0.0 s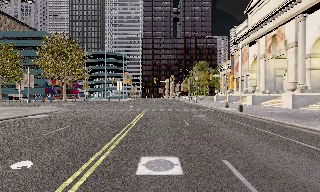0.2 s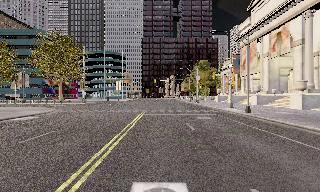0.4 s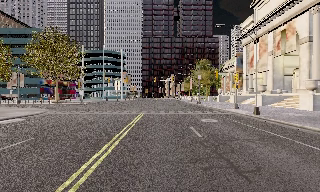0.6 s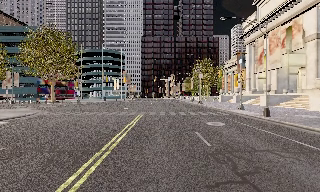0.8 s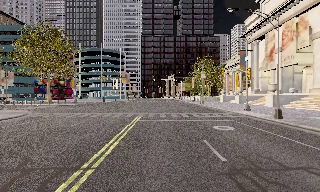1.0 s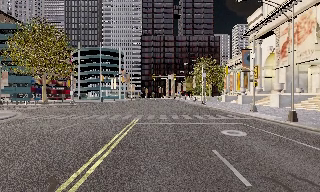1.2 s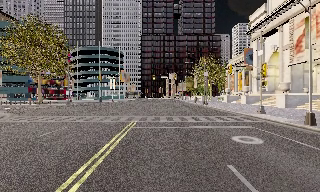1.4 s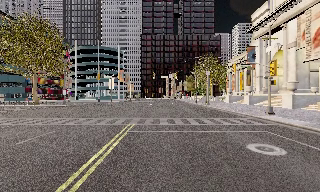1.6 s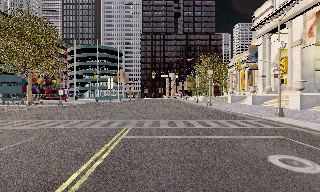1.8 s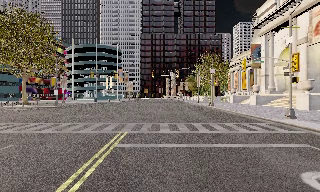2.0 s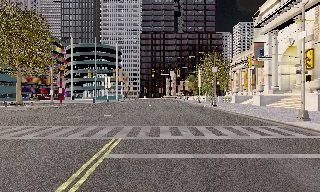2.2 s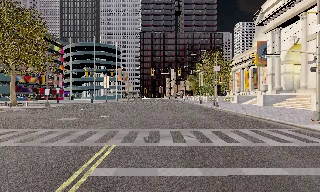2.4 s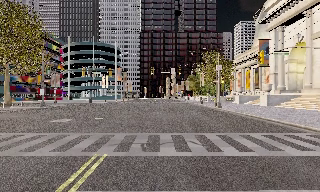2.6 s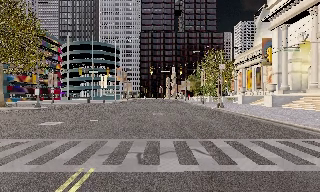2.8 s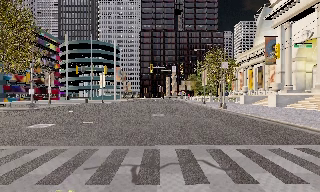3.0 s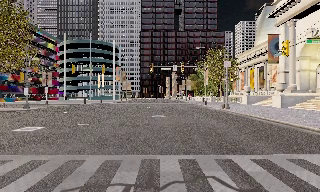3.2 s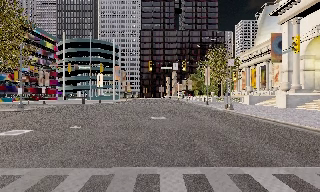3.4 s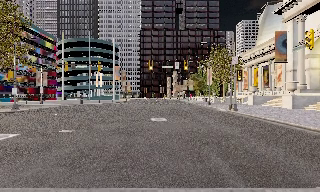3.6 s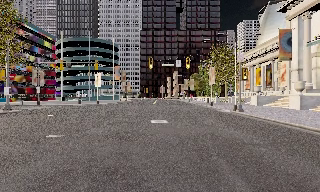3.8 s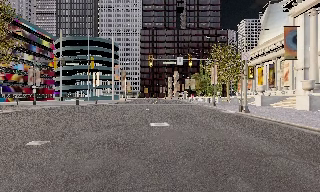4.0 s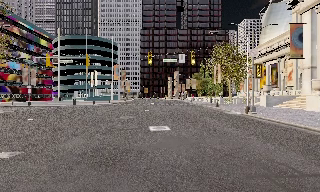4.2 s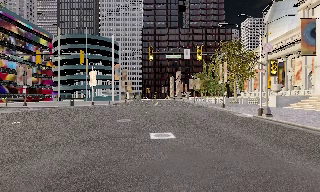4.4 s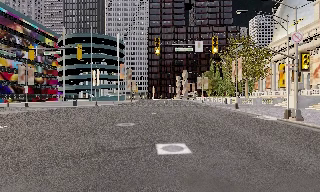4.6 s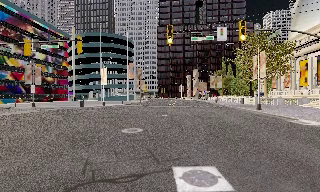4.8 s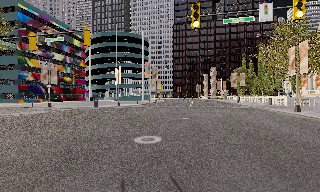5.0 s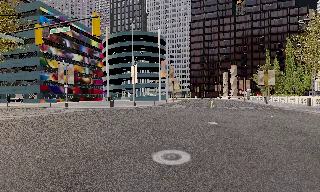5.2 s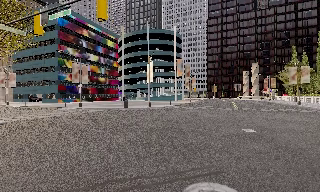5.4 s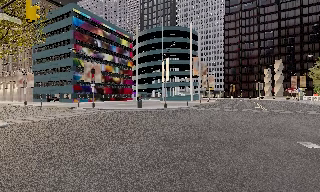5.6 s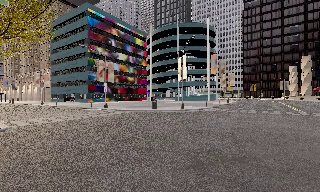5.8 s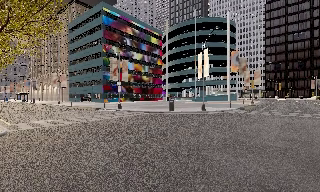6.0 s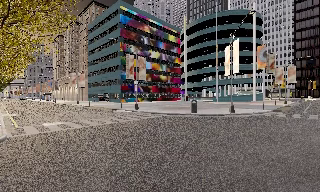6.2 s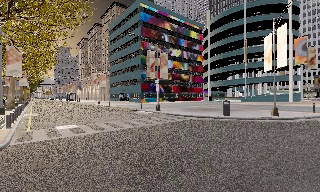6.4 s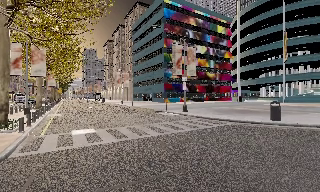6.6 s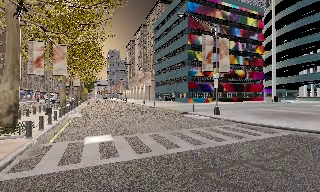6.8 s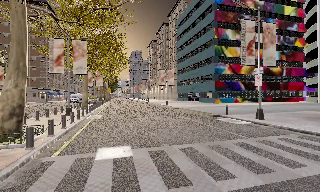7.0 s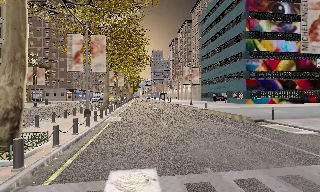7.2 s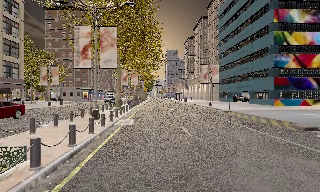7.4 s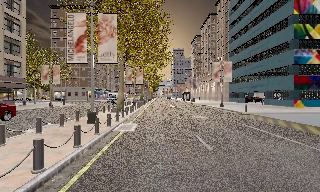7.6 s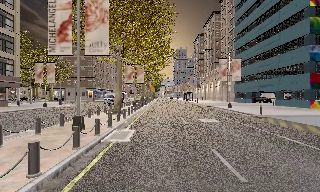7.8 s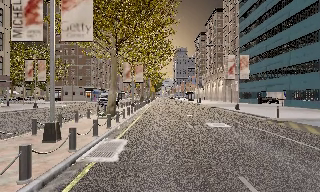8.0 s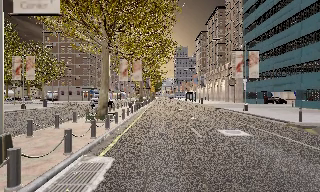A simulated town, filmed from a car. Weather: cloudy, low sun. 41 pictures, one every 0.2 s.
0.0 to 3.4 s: The camera travels forward, about 18 m, so what stands in front looms larger.
3.4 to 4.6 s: The camera travels forward, about 9 m, so what stands in front looms larger. It gains speed.
4.6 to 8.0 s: The camera pans to its left, which is counterclockwise from overhead, by about 85 degrees. It travels forward, about 30 m.
The film runs forward here.
